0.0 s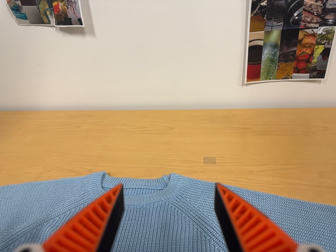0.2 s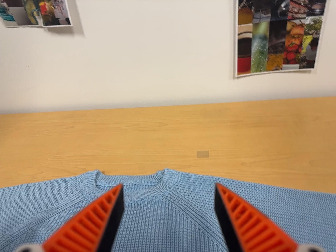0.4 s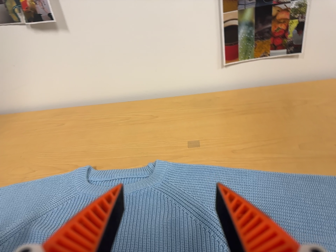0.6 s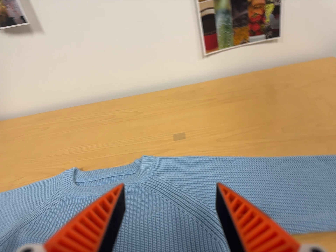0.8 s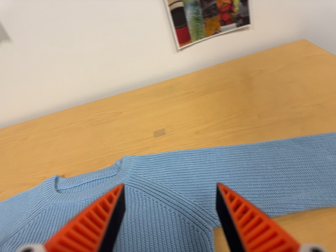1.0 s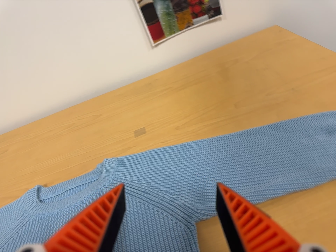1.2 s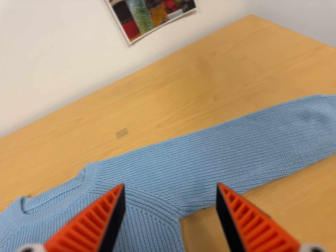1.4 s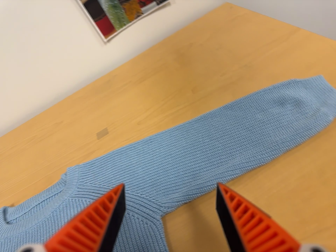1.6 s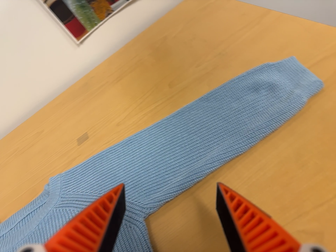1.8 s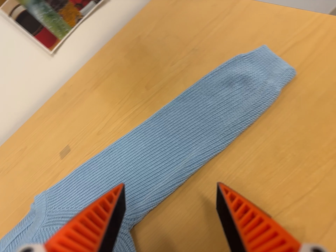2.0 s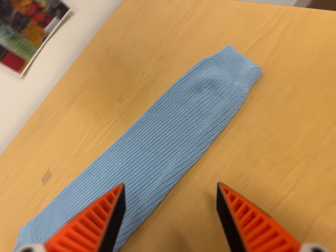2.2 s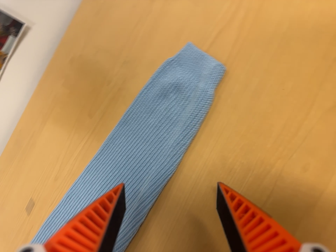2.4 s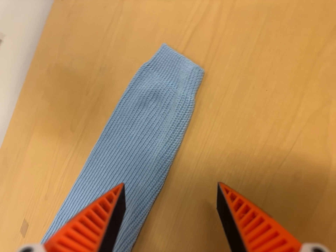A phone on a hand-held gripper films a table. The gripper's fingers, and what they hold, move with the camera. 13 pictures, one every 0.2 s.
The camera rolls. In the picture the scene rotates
counterclockwise.
0.0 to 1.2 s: The camera travels to its right, about 12 cm, so close, fixed things drift to the left. It rolls about its line of sight by about 25 degrees, and the scene rotates counterclockwise.
1.2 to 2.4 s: The camera travels to its right, toward the top of its view and forward, about 22 cm, so close, fixed things drift to the left. Its aim tips toward the bottom of its view by about 10 degrees. It rolls about its line of sight by about 40 degrees, and the scene rotates counterclockwise.
The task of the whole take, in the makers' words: right arm across.
The film runs forward here.
